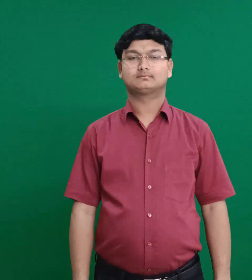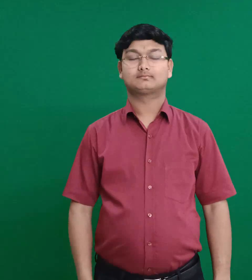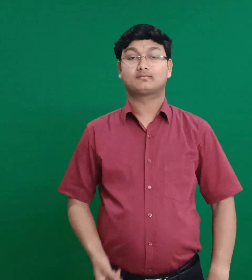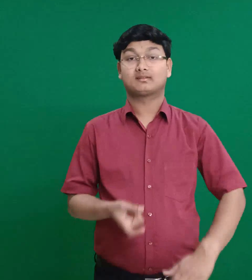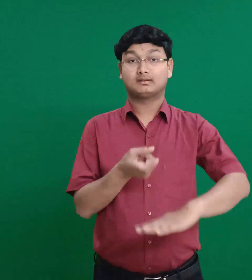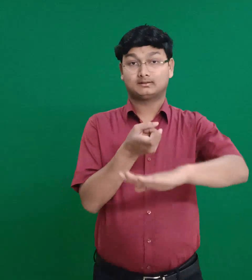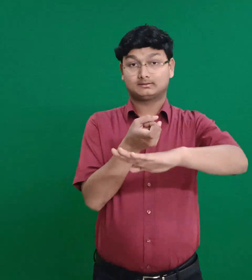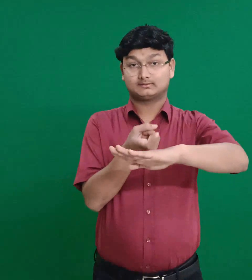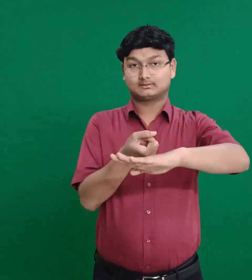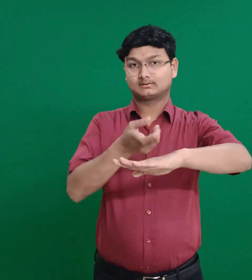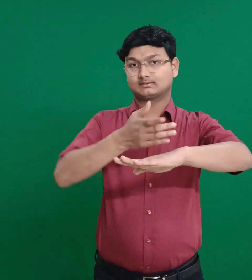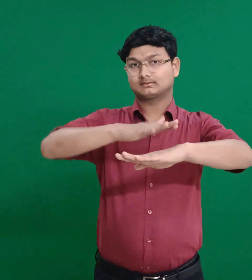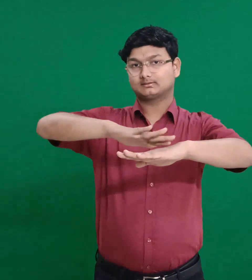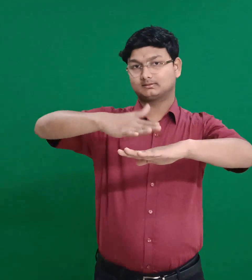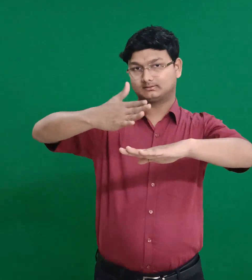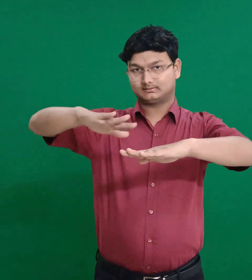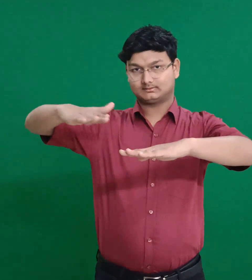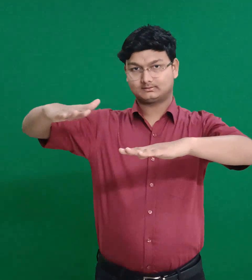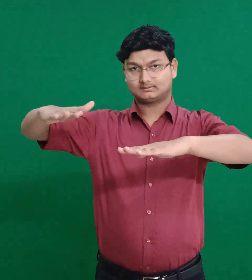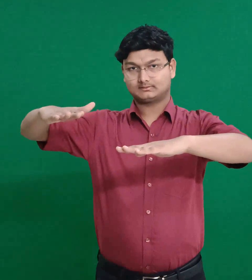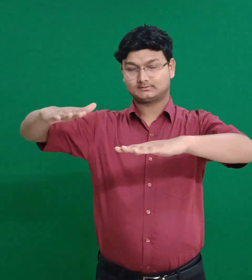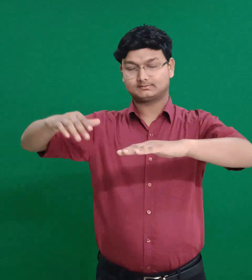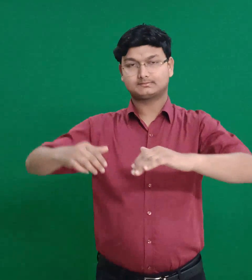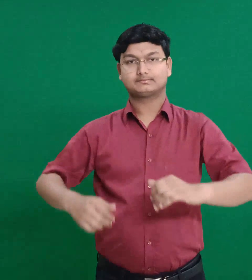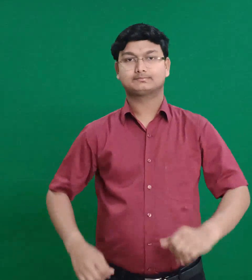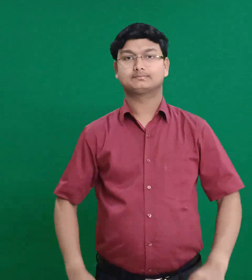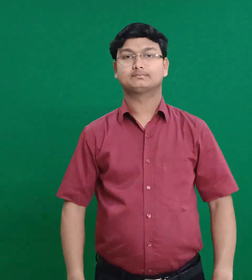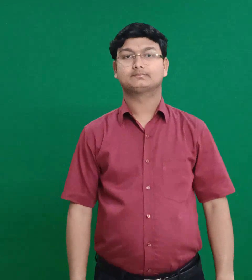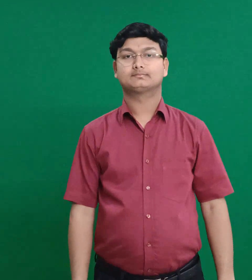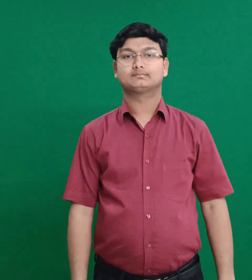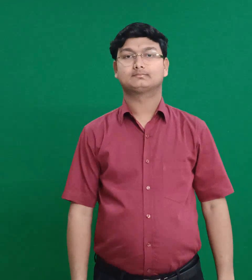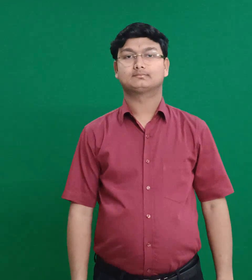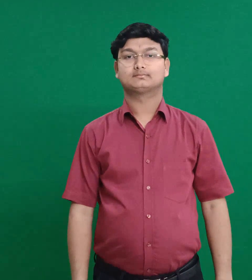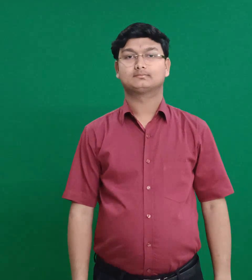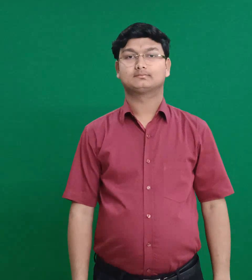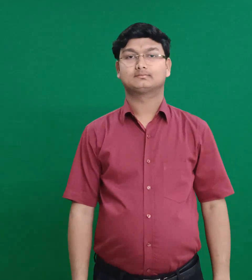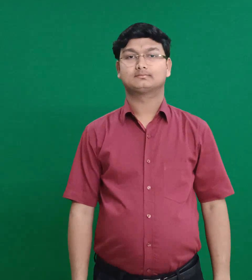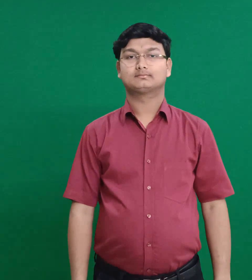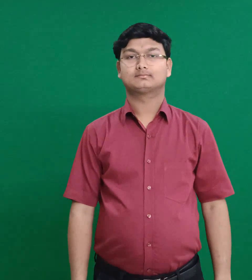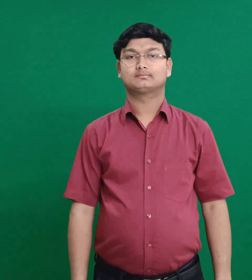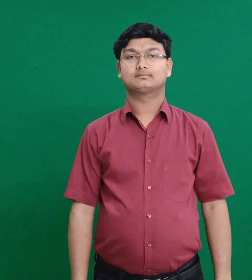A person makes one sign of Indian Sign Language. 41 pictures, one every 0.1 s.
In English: ramah
